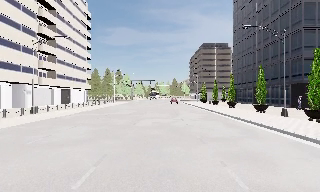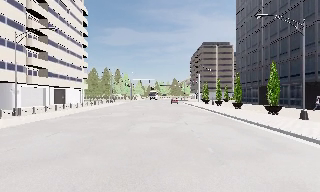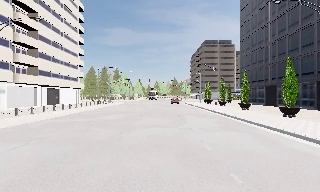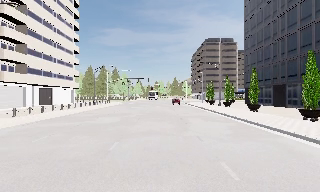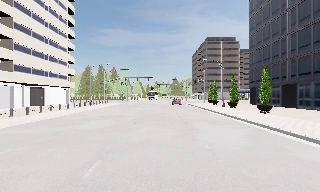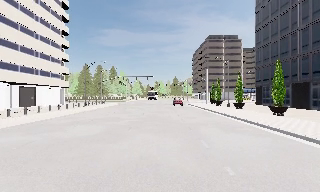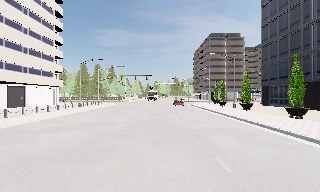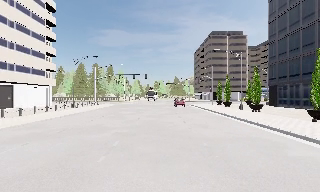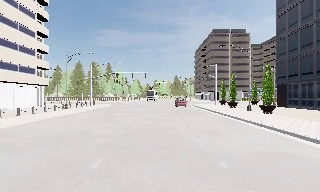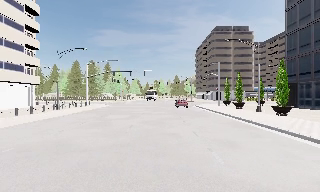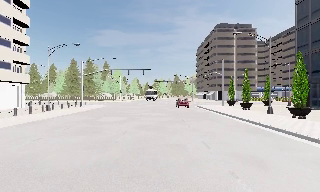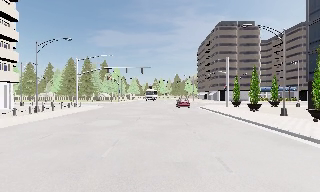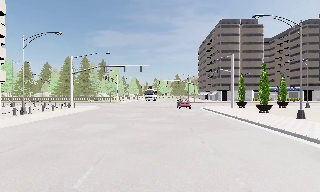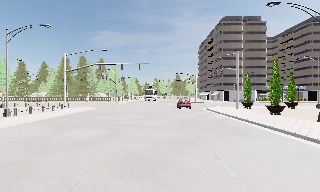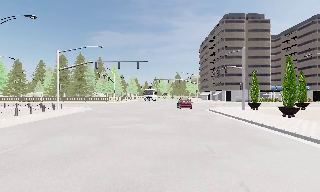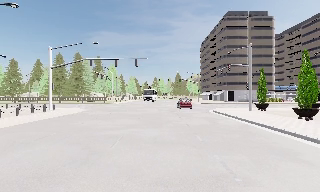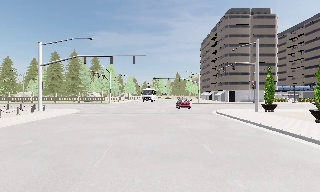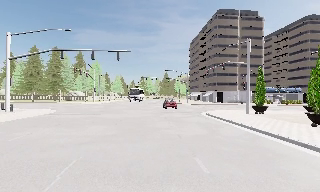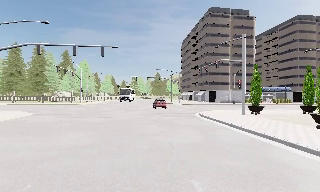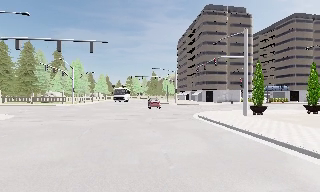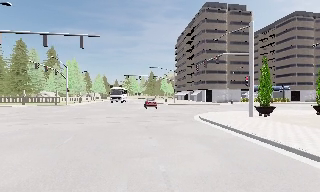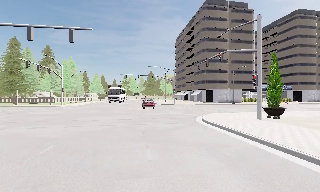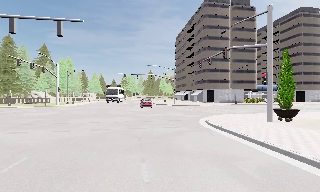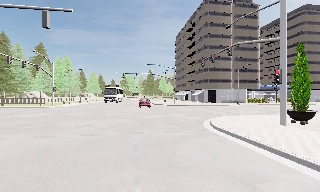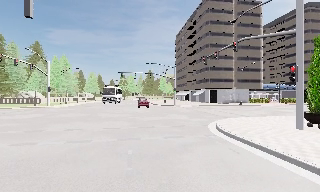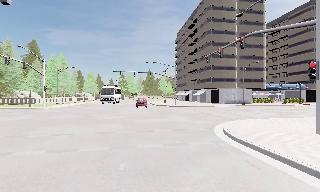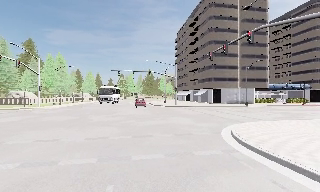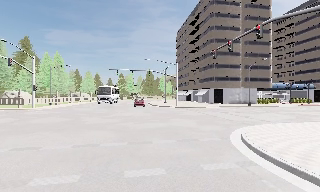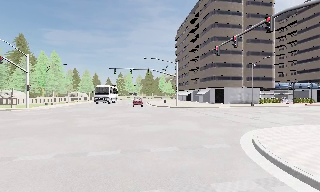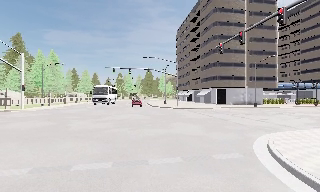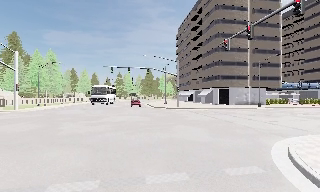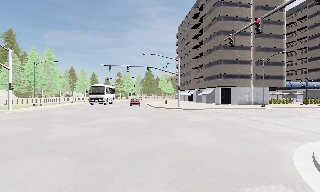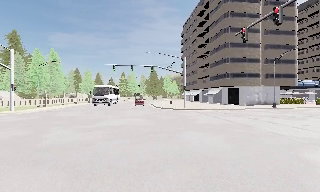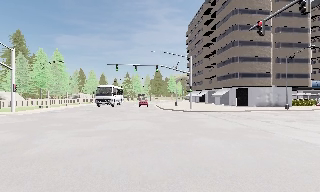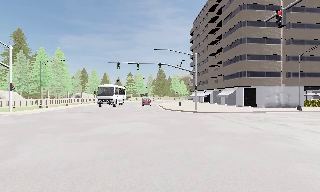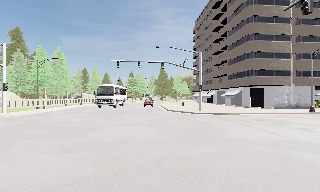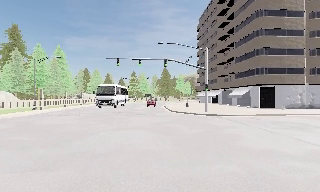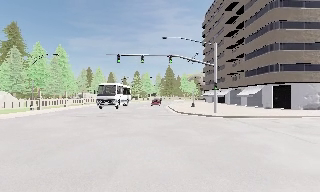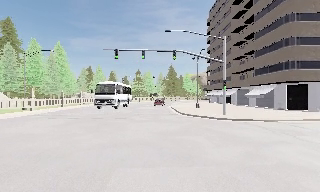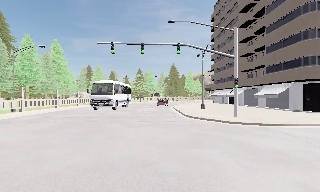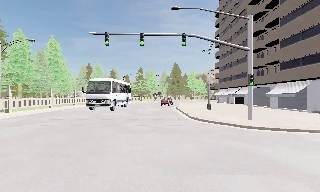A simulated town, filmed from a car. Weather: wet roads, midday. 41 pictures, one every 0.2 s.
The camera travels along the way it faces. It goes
forward.
0.0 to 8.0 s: The camera travels forward, about 60 m, so what stands in front looms larger.
The film runs forward here.
